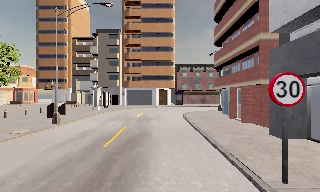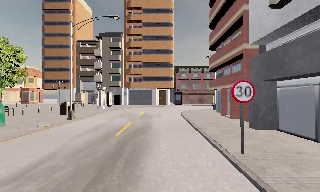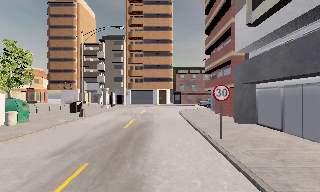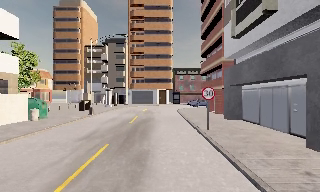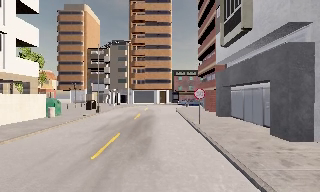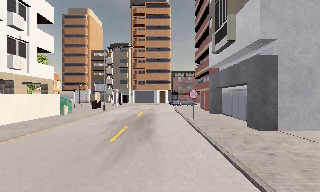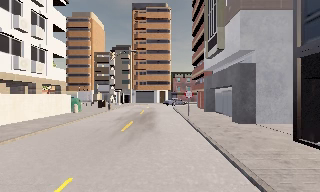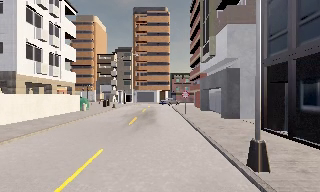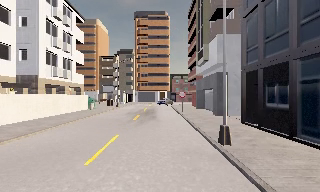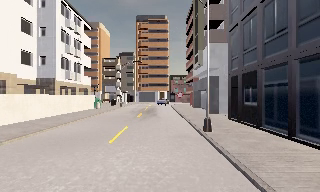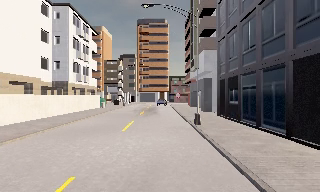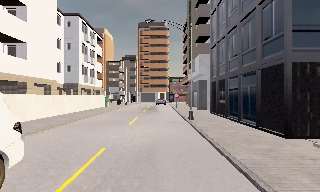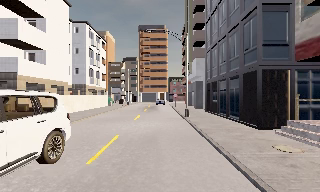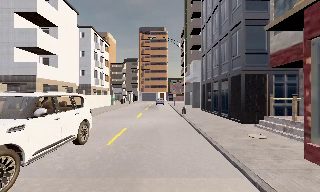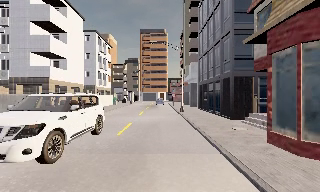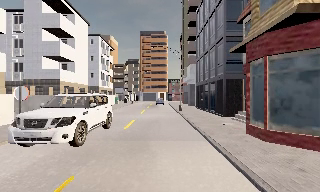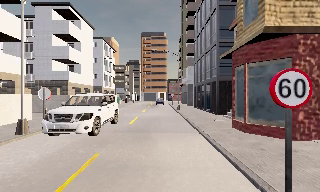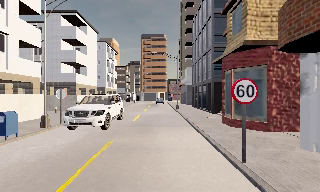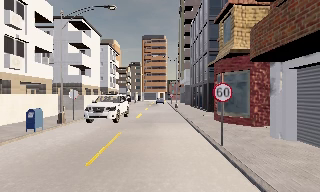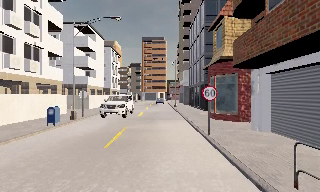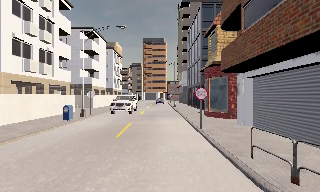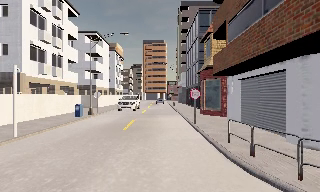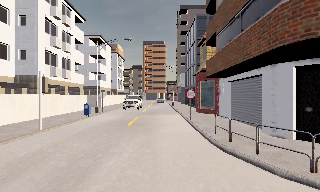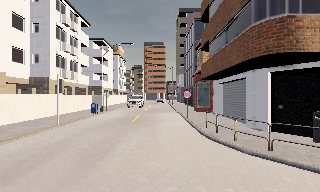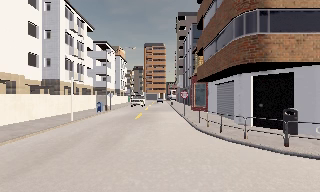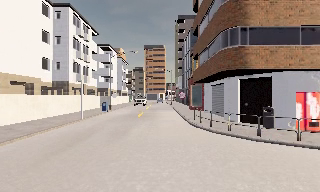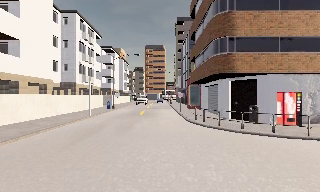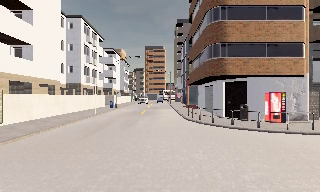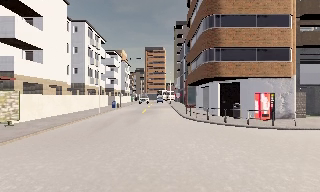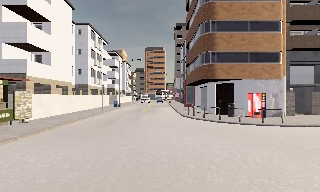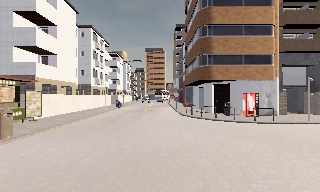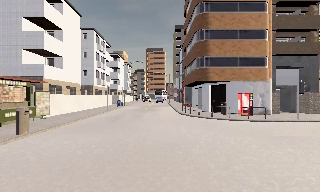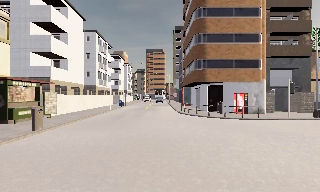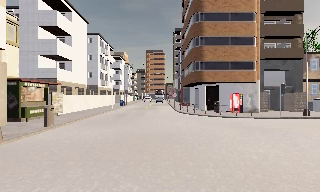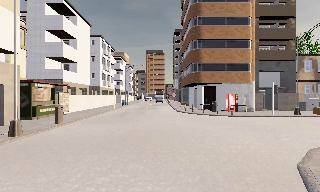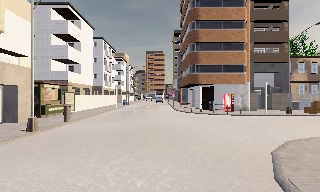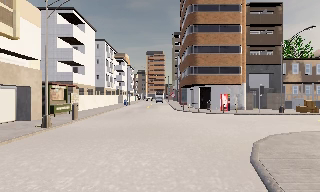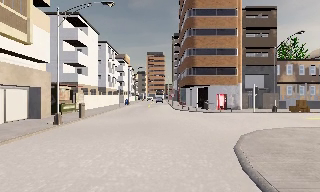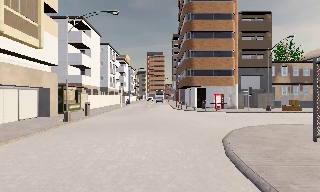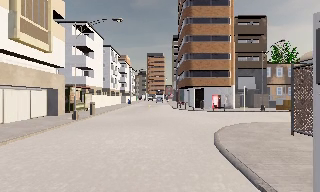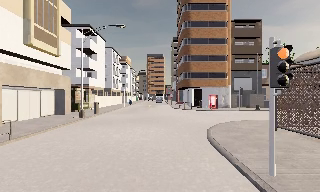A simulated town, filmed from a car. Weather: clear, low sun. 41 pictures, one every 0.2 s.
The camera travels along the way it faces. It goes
backward.
0.0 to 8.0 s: The camera travels backward, about 60 m, so what stands in front gets smaller. It loses speed.
The film runs backward here.
